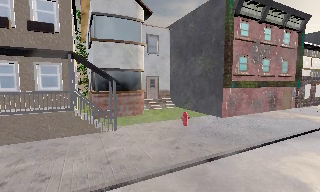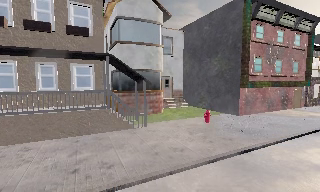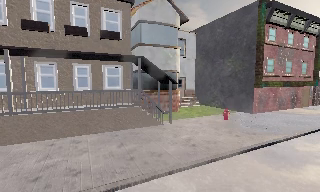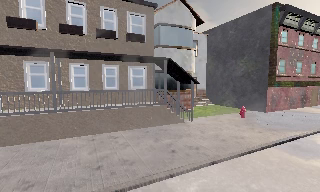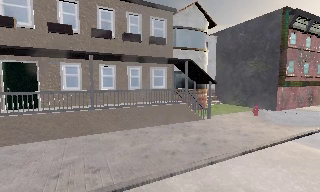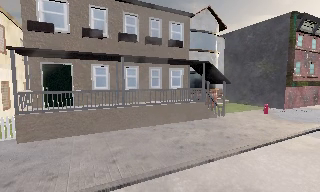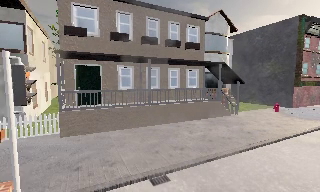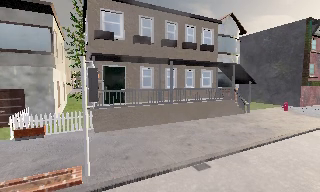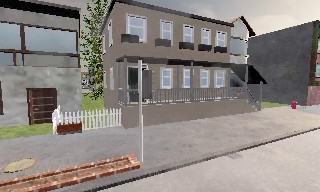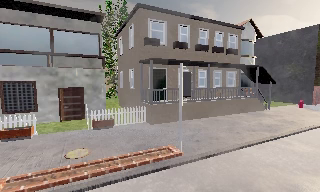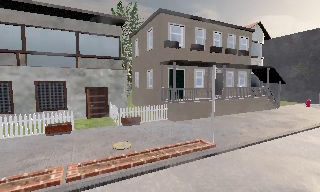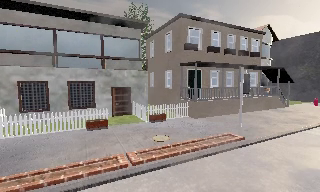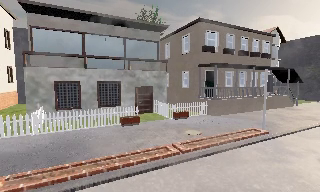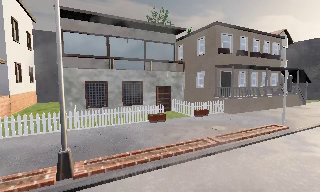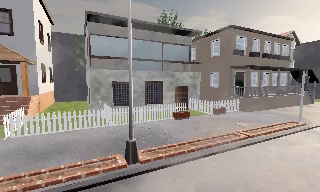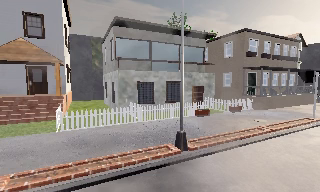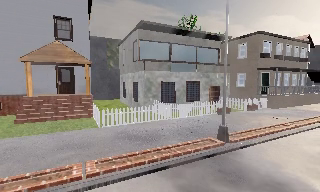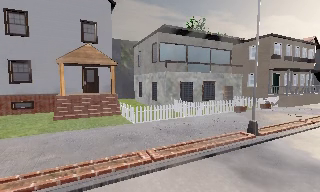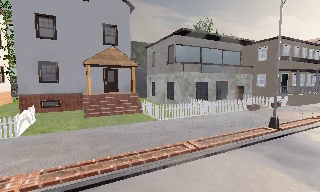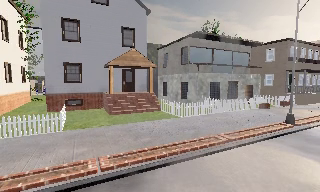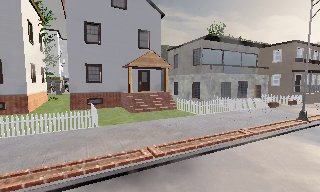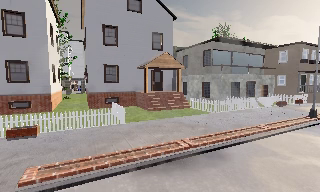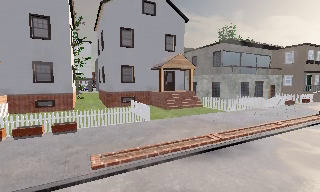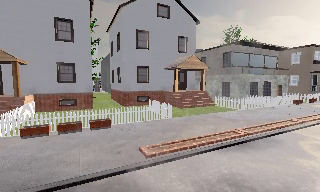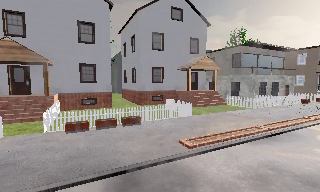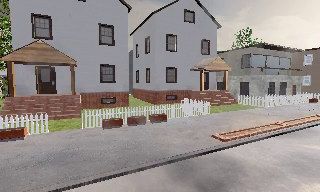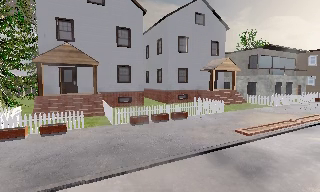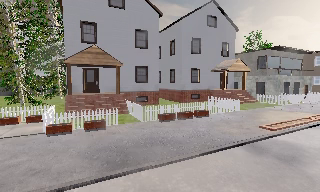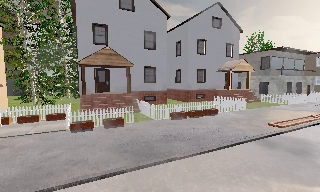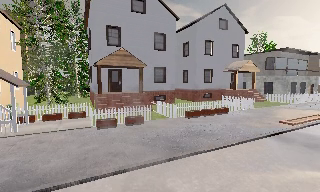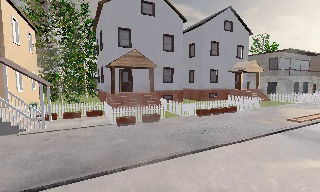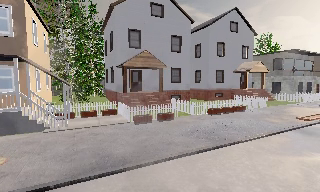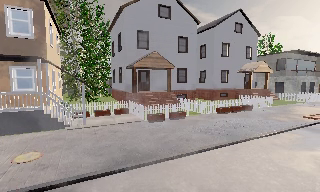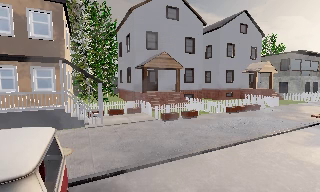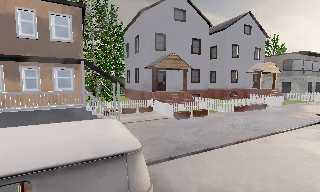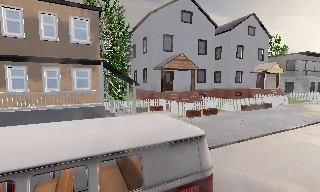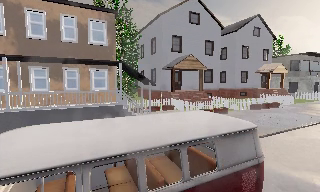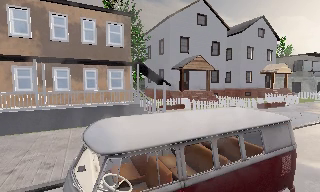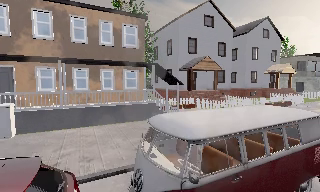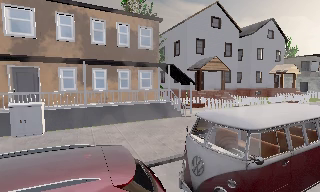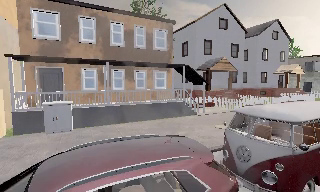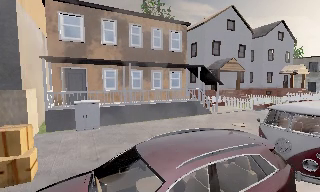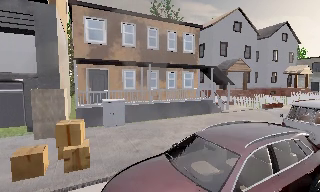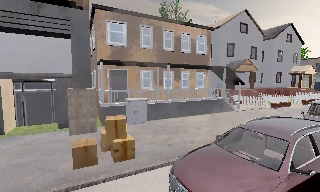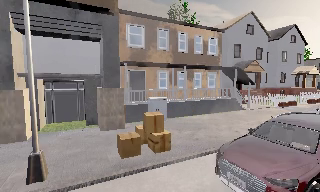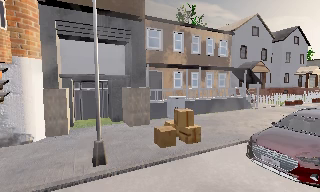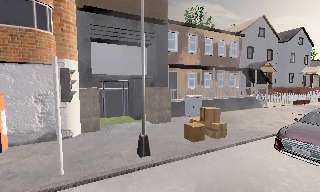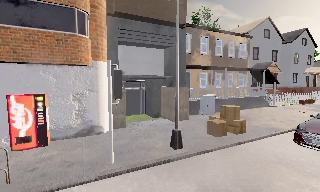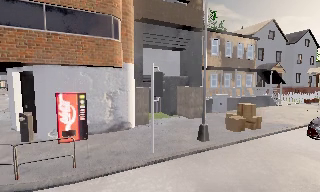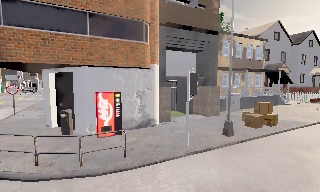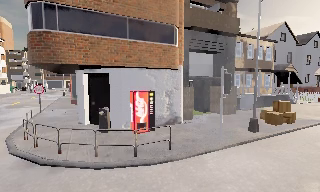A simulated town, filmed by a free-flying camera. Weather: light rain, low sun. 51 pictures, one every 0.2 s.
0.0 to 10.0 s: The camera travels to its left and backward, about 75 m, so close, fixed things drift to the right.
The film runs backward here.
